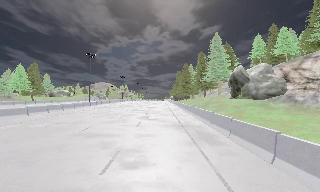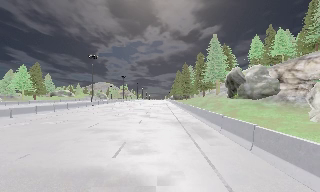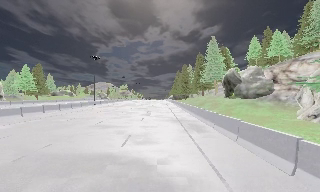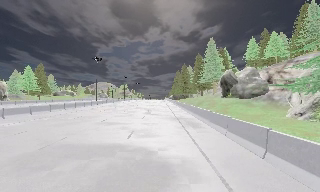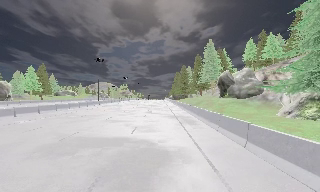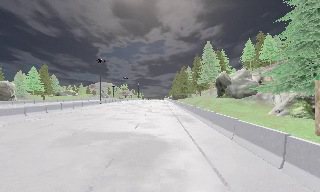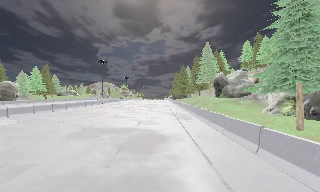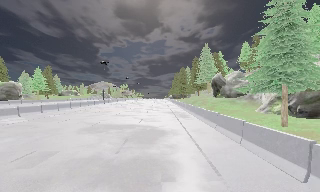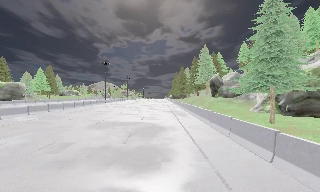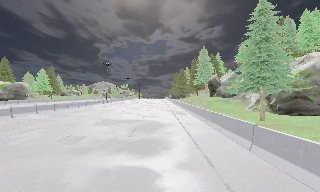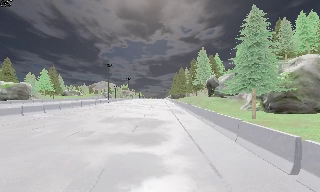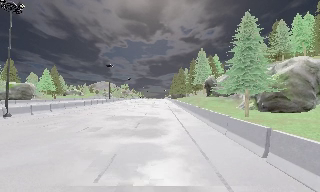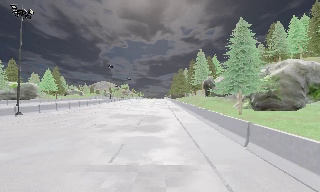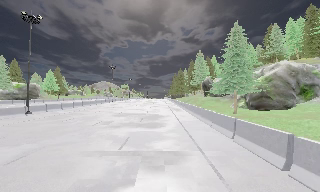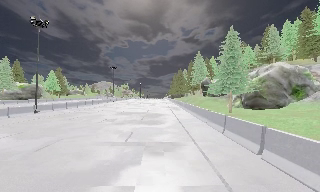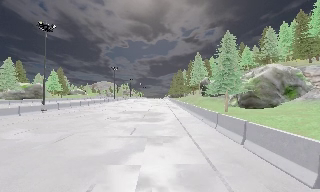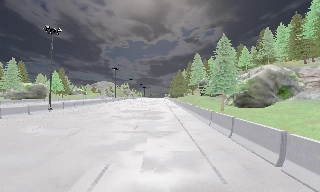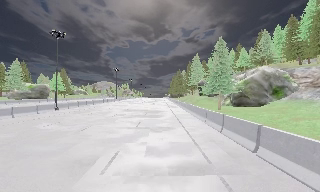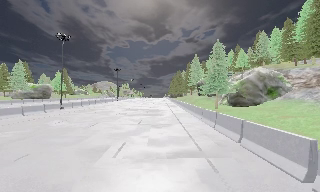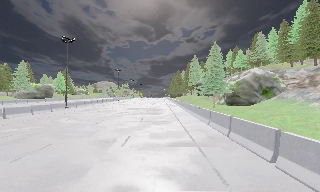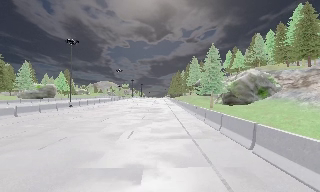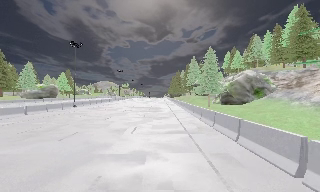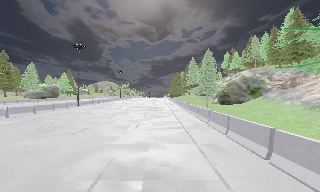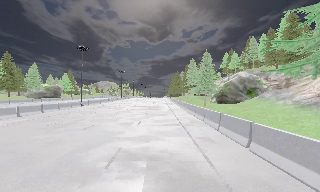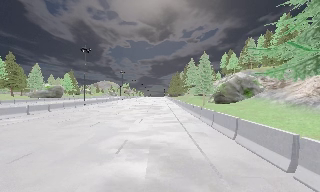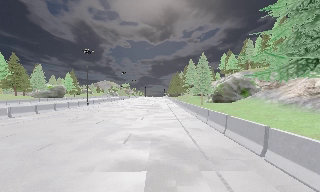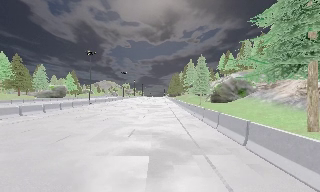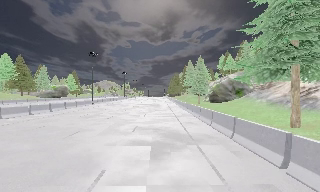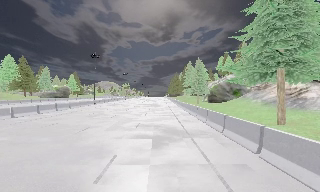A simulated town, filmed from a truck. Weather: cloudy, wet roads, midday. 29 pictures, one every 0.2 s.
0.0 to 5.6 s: The camera travels backward, about 35 m, so what stands in front gets smaller.
The film runs backward here.
